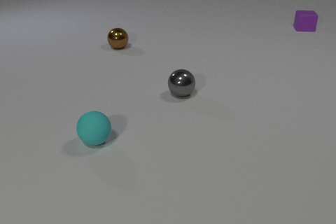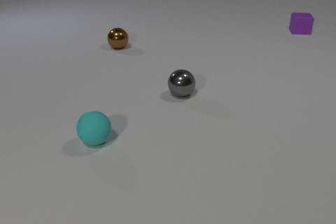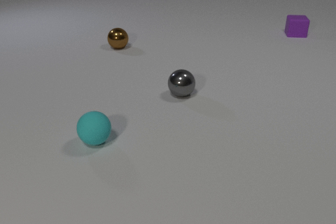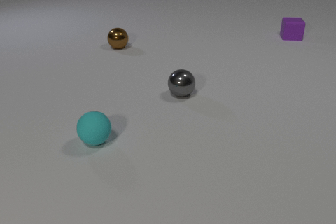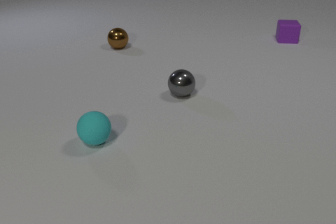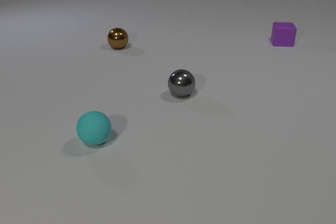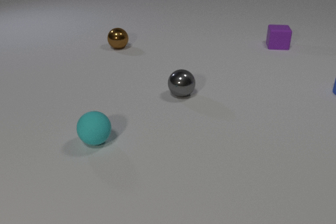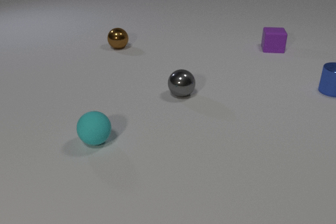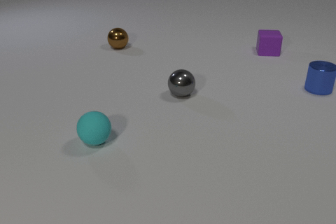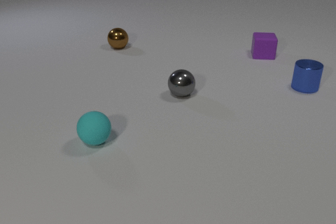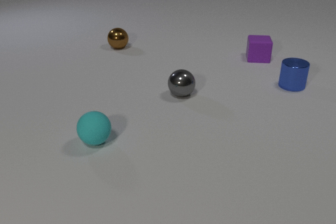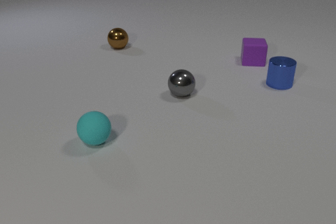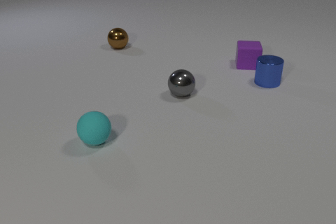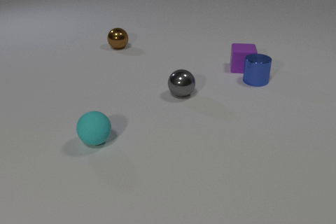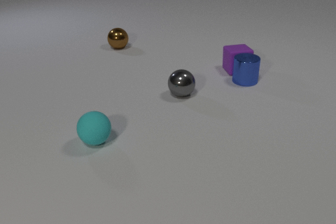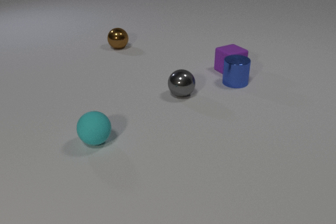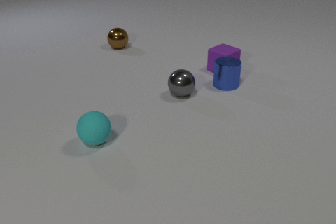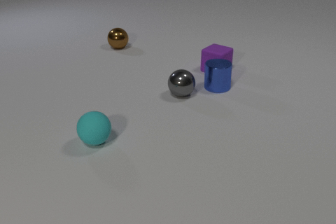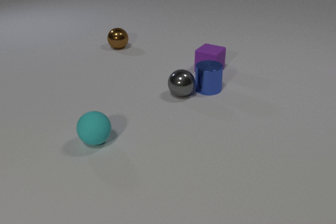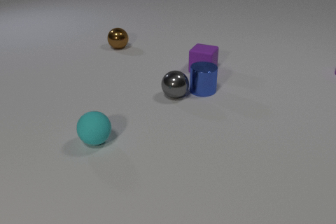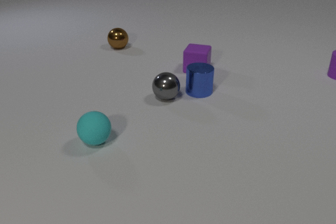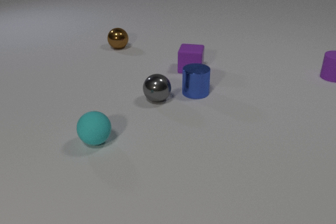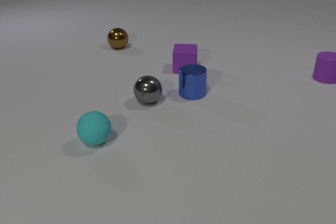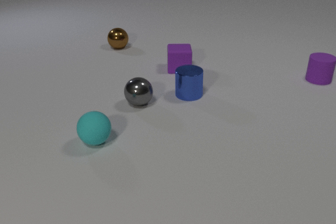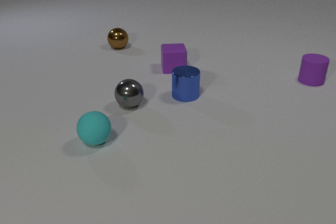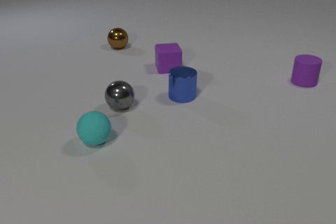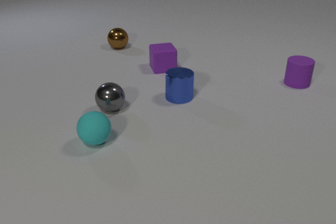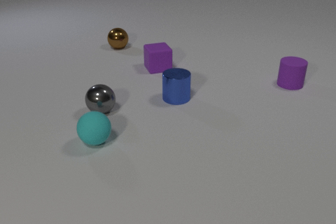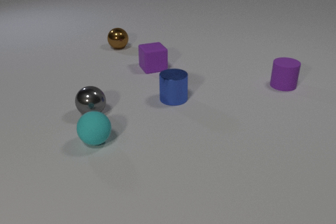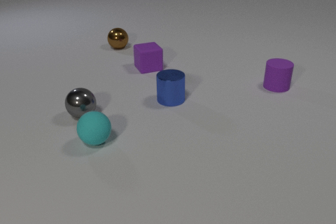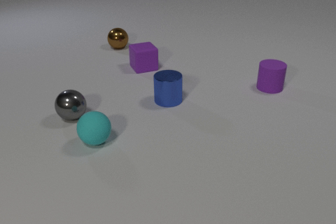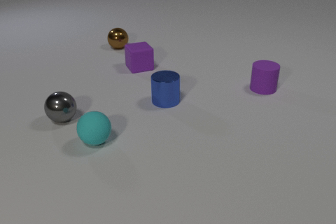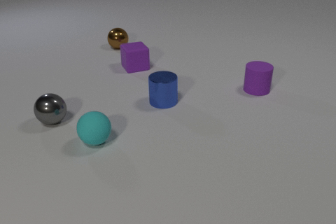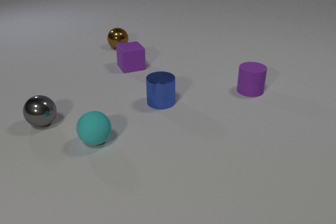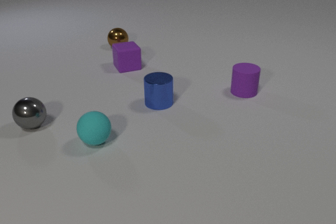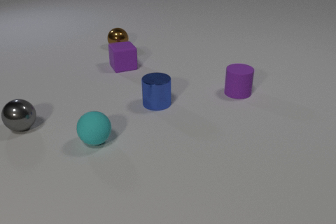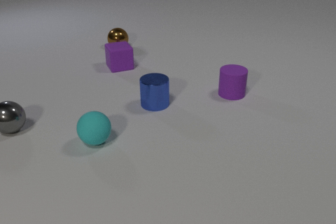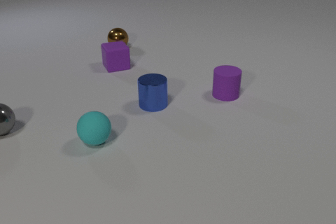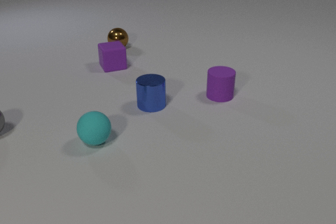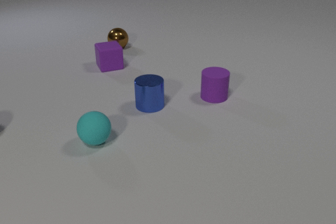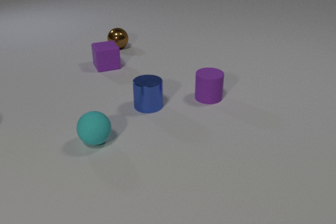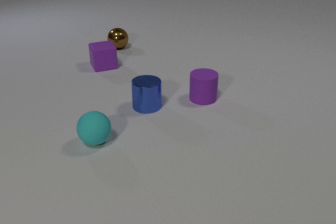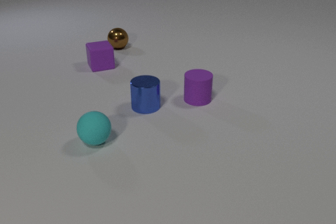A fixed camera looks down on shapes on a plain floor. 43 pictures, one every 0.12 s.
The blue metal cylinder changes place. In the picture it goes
to the left.
The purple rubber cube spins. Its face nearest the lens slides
to the right.
0.00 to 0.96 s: The blue metal cylinder comes in at the right edge, slides to the left. The purple rubber cube slides toward the camera and to the left.
0.96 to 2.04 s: The blue metal cylinder slides to the left. The purple rubber cube slides toward the camera and to the left, spins counterclockwise seen from above by about 60 degrees, its near face sliding to the right. The blue metal cylinder and the purple rubber cube collide.
2.04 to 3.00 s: The blue metal cylinder slides to the left and toward the camera. The purple rubber cube slides to the left, spins so that its near face slides to the right, counterclockwise seen from above. The gray metal sphere rolls to the left and toward the camera. The purple rubber cylinder comes in at the right edge, slides to the left and toward the camera. The blue metal cylinder and the gray metal sphere collide.
3.00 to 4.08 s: The blue metal cylinder slides to the left and toward the camera. The purple rubber cube slides to the left. The gray metal sphere rolls to the left. The purple rubber cylinder slides to the left and toward the camera.
4.08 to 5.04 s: The blue metal cylinder slides to the left and toward the camera. The purple rubber cube slides to the left. The gray metal sphere rolls to the left, leaves at the left edge. The purple rubber cylinder slides to the left and toward the camera.
Are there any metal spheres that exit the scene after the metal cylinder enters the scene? yes.
How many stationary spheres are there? 2.
What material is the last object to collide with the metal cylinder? metal.
